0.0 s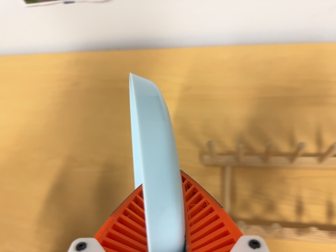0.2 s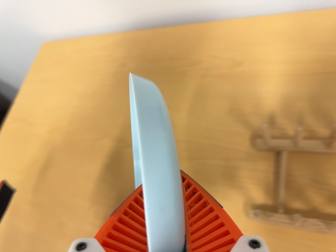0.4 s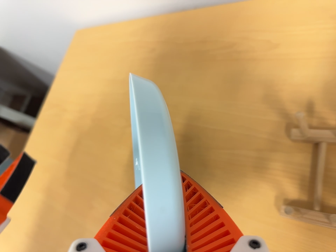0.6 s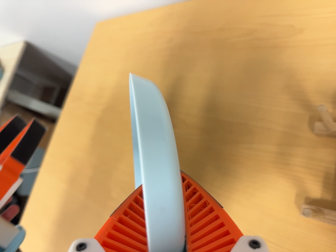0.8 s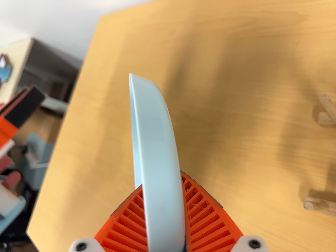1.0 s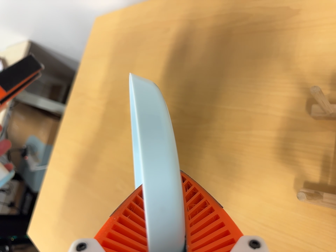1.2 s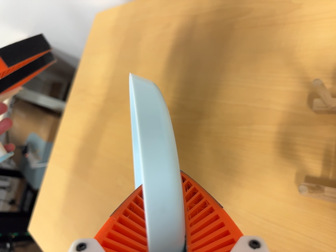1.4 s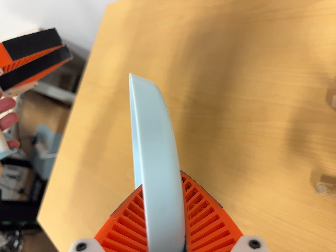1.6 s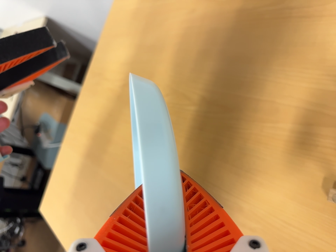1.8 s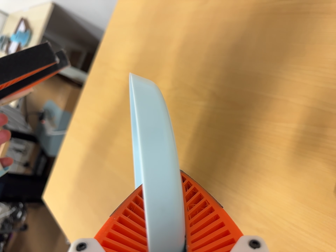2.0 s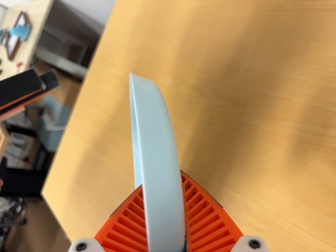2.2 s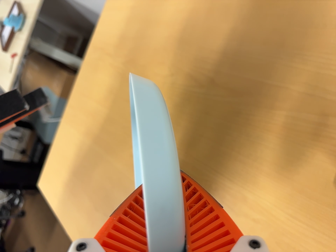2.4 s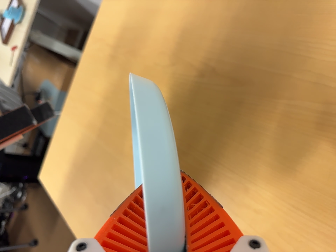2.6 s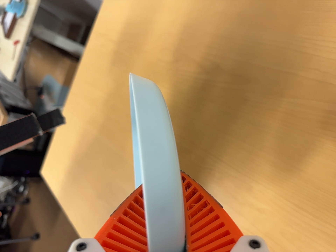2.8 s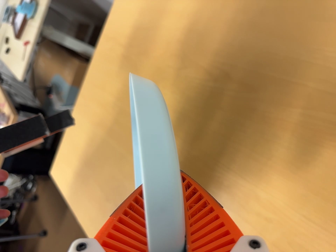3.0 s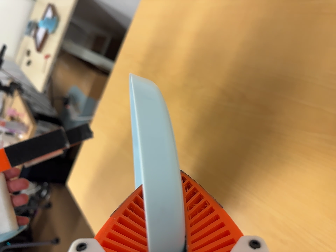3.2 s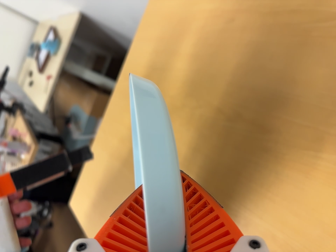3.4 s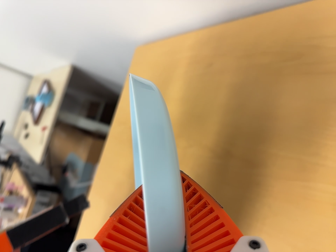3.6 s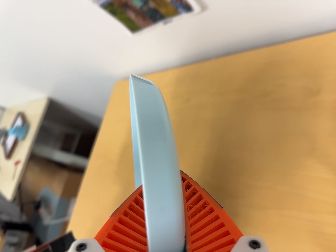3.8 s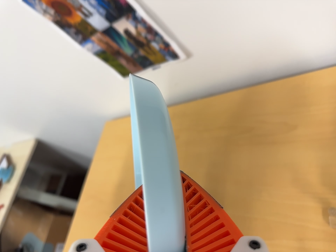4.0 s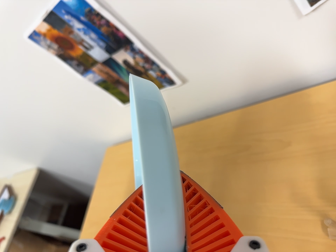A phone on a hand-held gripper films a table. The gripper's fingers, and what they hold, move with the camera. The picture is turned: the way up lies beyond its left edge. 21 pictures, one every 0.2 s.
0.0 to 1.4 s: The camera swings to its left by about 30 degrees, and the scene slides to the right. It travels forward and to its right, about 8 cm. Its aim tips toward the bottom of its view by about 15 degrees, and the scene shifts upward.
1.4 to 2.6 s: The camera travels forward, about 5 cm, so what stands in front looms larger. Its aim tips toward the bottom of its view by about 10 degrees, and the scene shifts upward.
2.6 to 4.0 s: The camera travels backward and toward the top of its view, about 14 cm. Its aim tips toward the top of its view by about 35 degrees, and the scene shifts downward. It rolls about its line of sight by about 10 degrees, and the scene rotates counterclockwise.
The film runs backward here.
